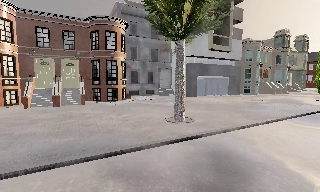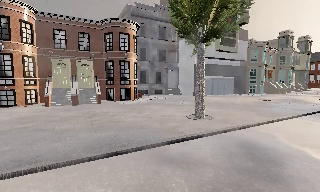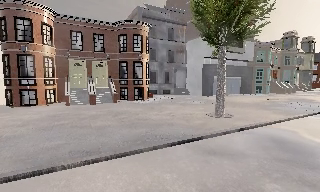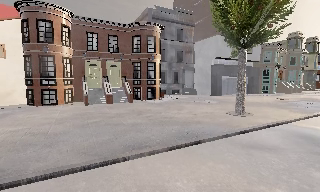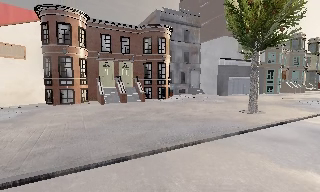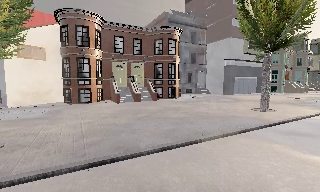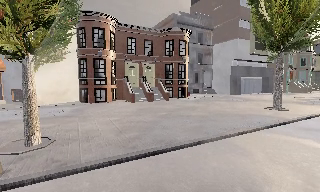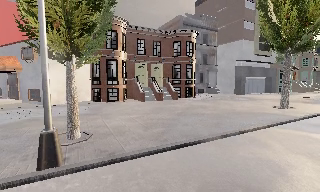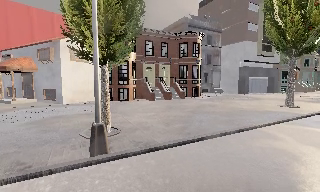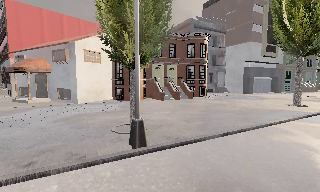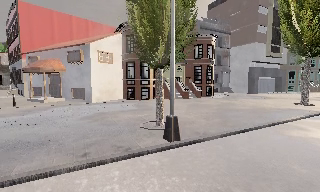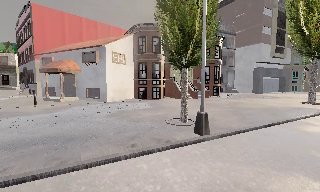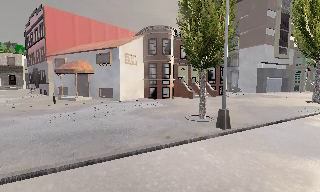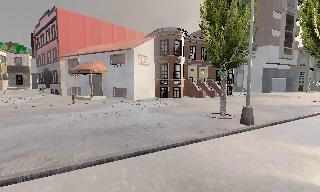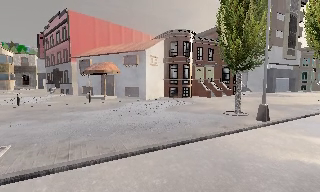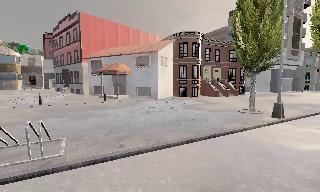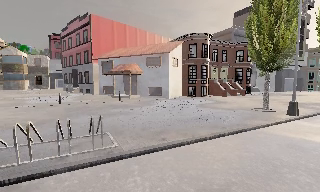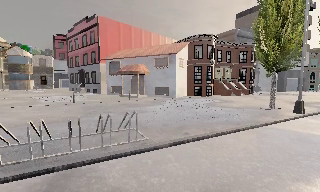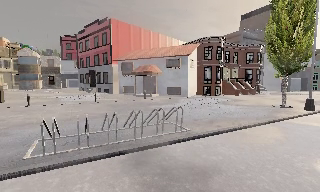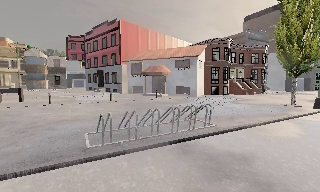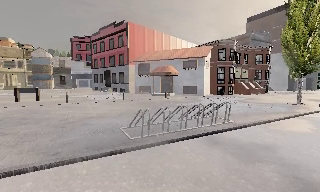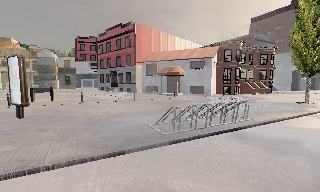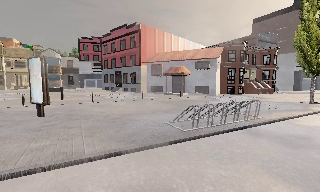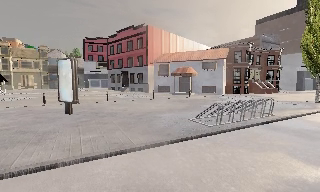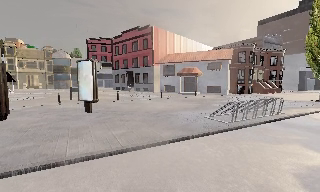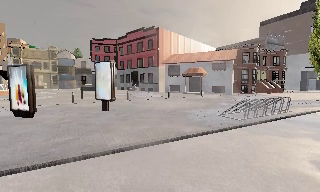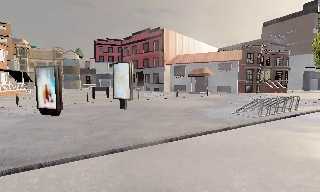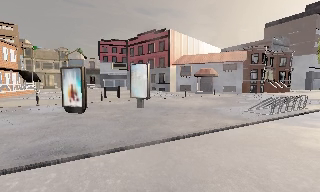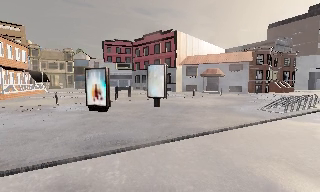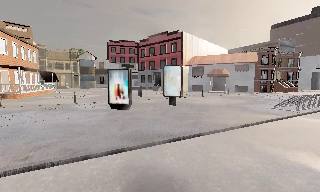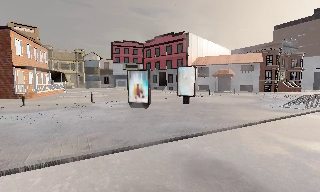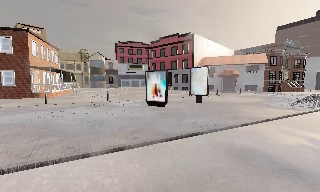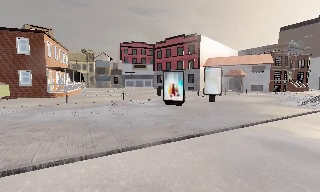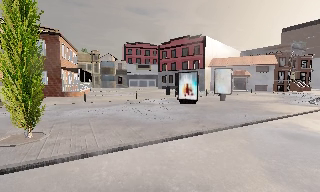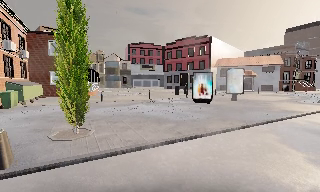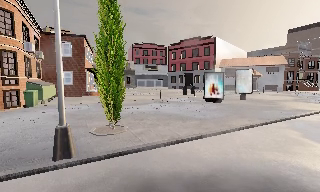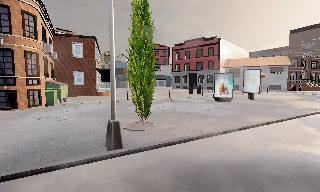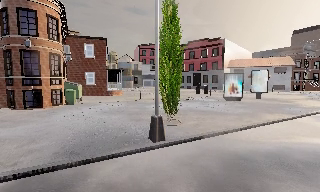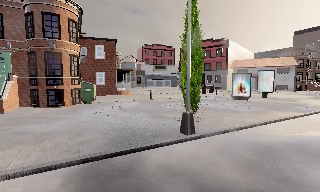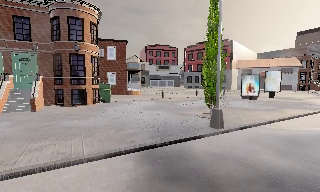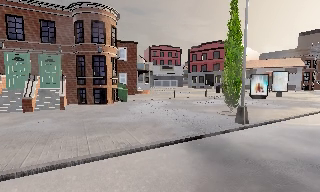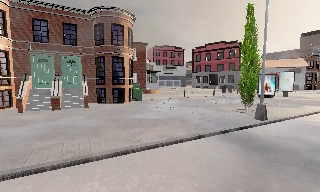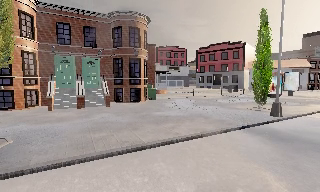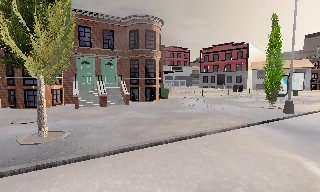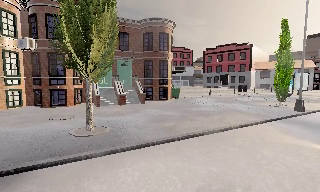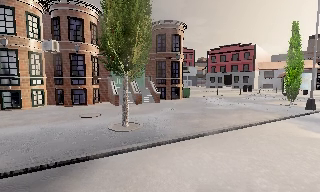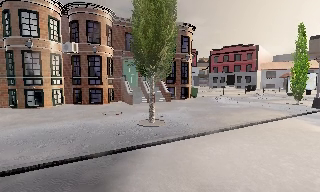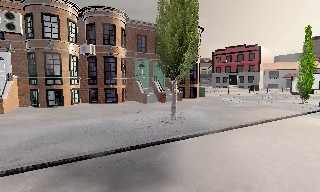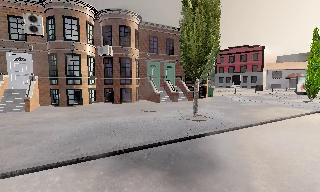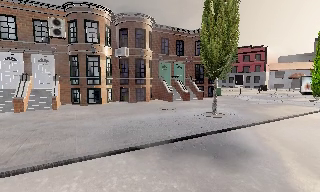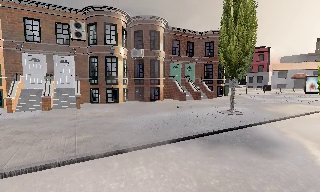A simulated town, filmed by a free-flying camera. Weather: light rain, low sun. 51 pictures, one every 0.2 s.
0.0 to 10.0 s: The camera travels to its left and backward, about 60 m, so close, fixed things drift to the right.
The film runs forward here.
